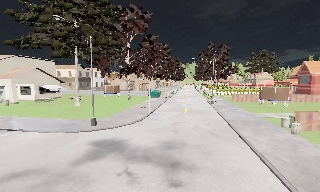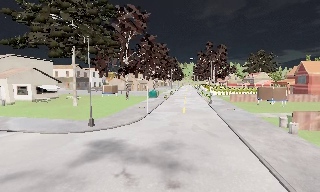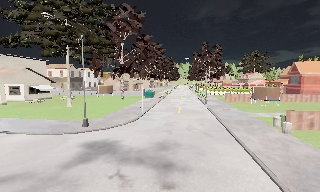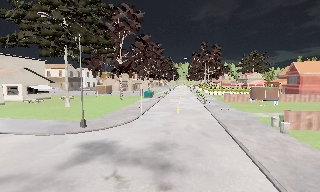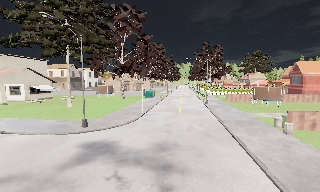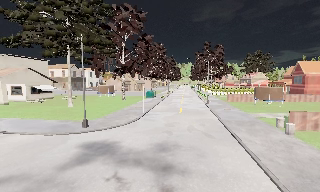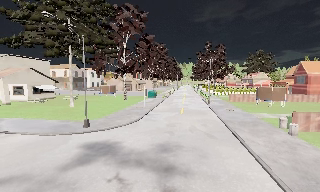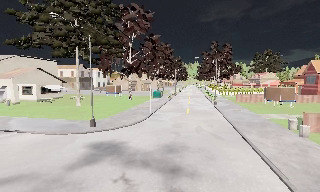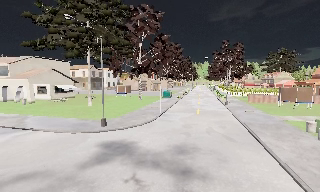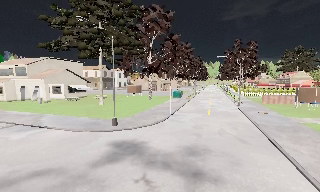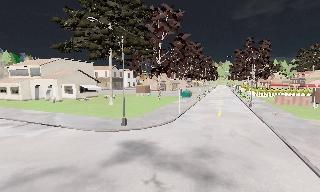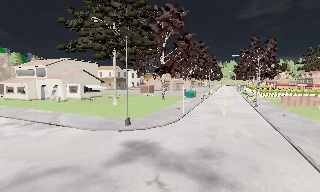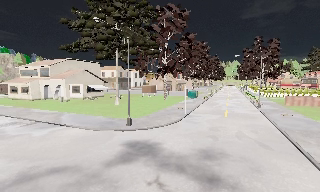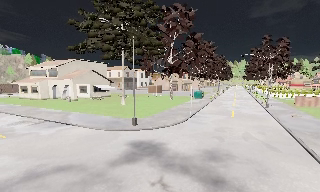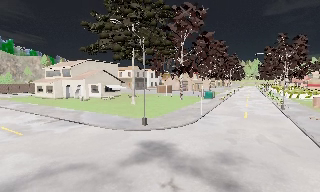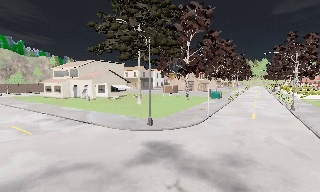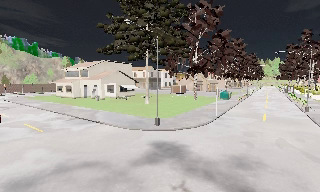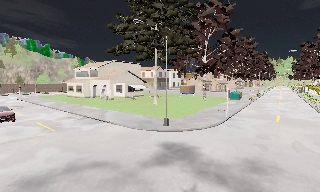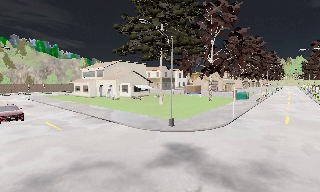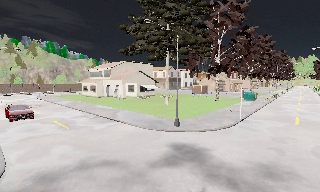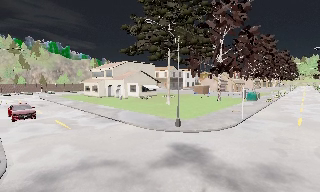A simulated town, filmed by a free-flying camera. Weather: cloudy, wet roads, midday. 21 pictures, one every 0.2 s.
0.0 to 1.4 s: The camera shifts only a little, or ends up much as it began.
1.4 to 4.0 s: The scene slides to the right, as the camera pans about 30 degrees to its left. It travels forward, about 1 m.
The film runs forward here.
